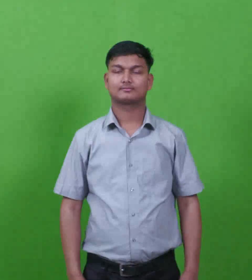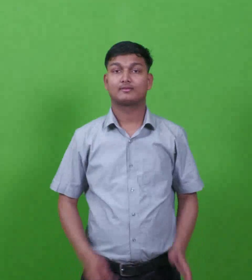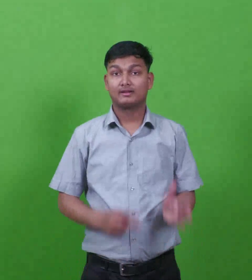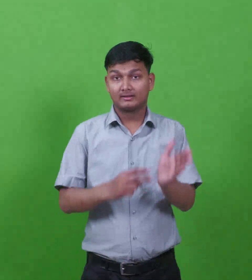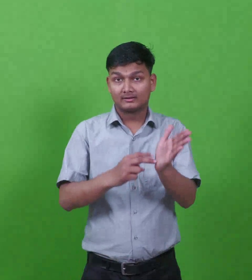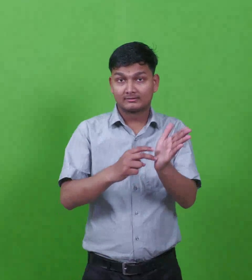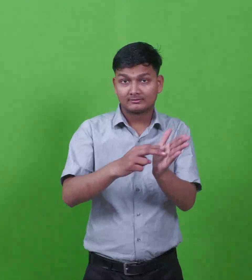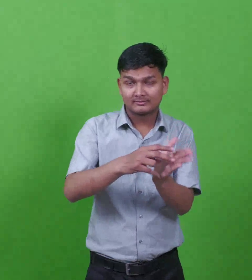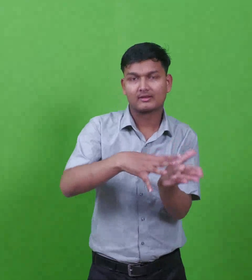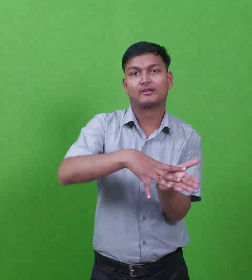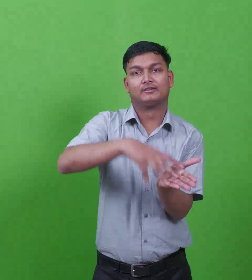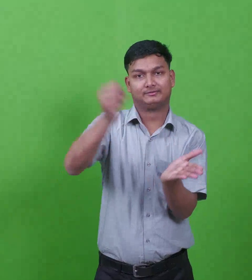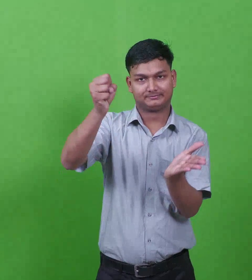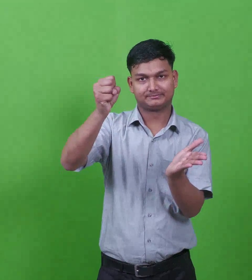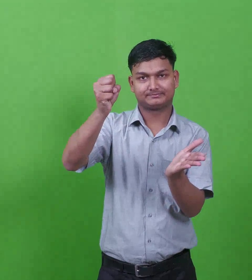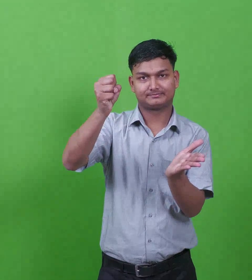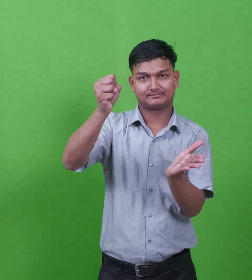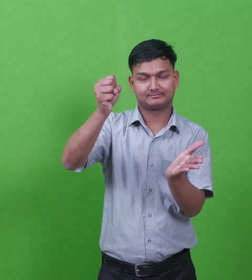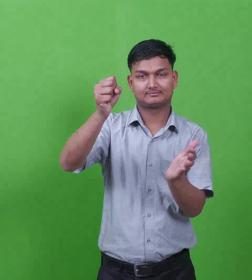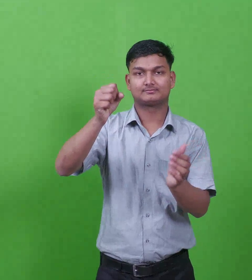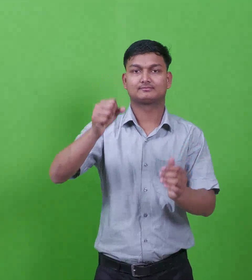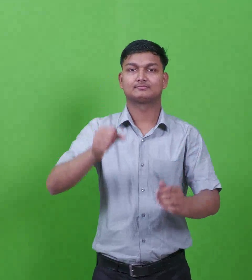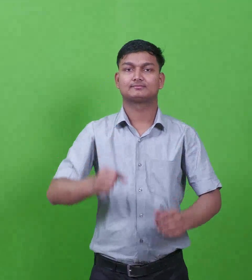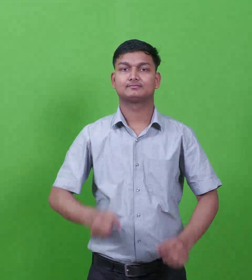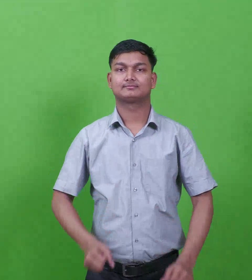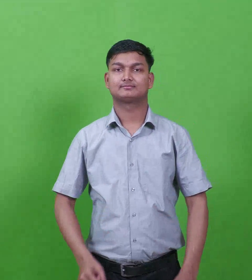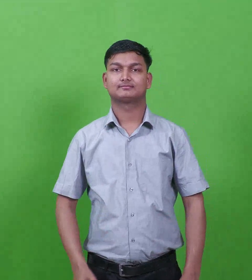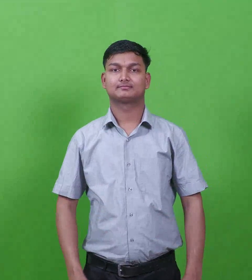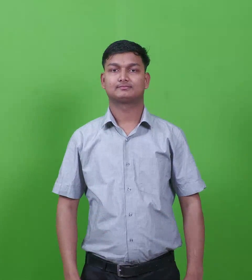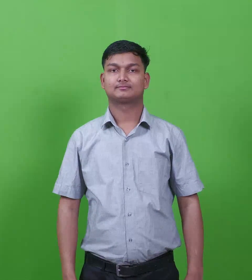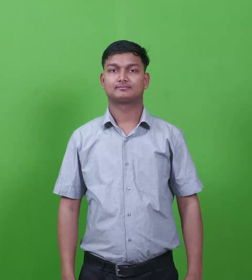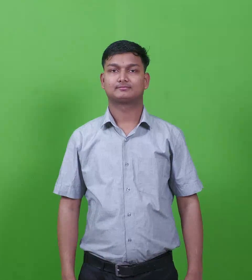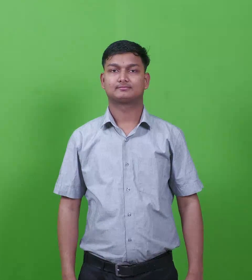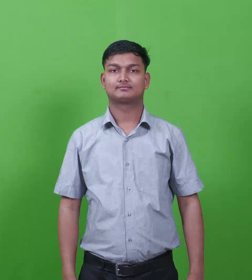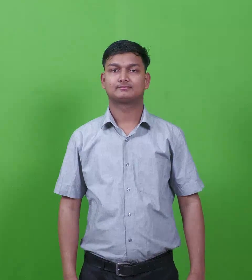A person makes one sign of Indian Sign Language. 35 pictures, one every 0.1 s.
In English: enoch
